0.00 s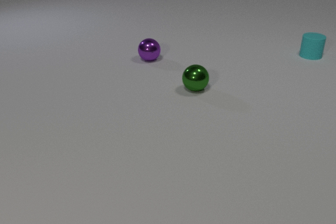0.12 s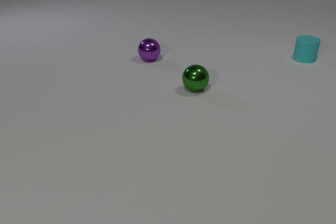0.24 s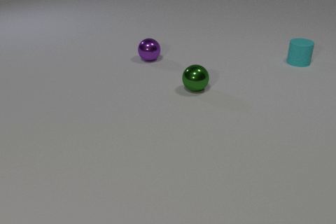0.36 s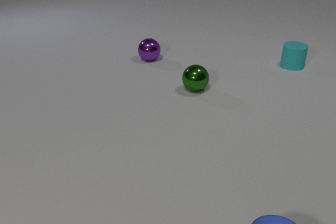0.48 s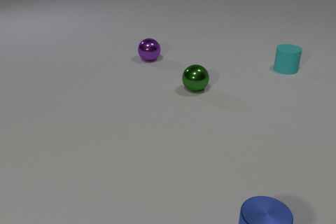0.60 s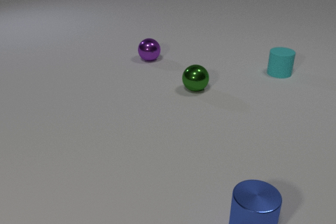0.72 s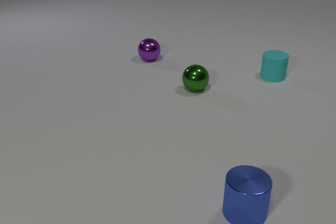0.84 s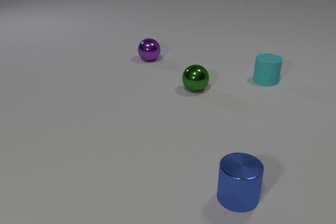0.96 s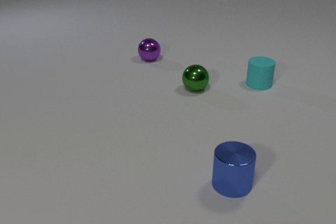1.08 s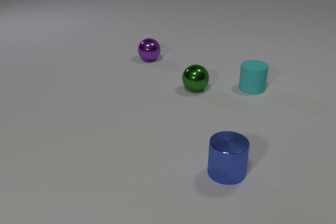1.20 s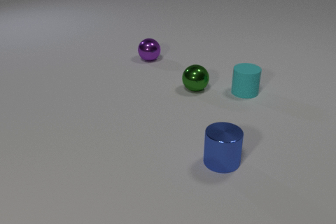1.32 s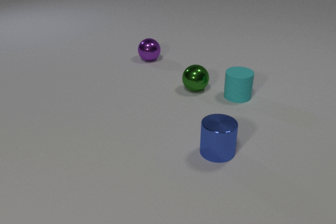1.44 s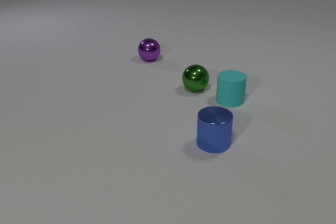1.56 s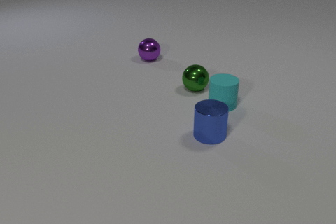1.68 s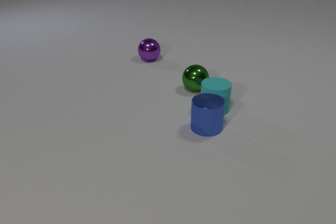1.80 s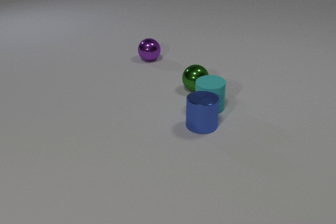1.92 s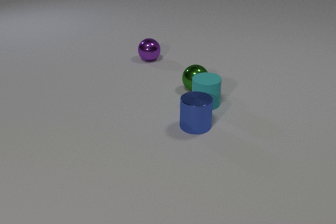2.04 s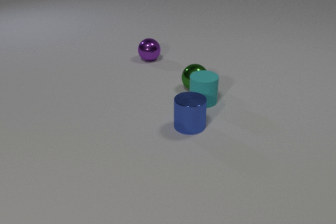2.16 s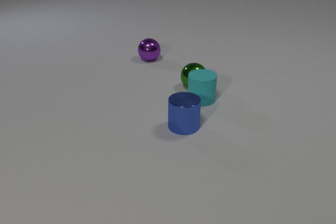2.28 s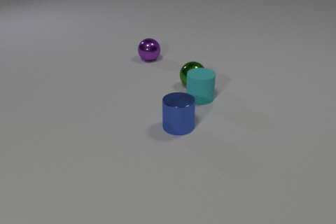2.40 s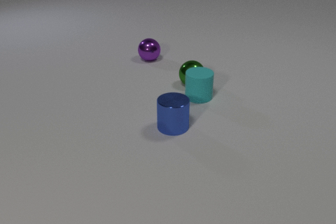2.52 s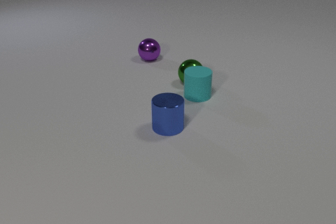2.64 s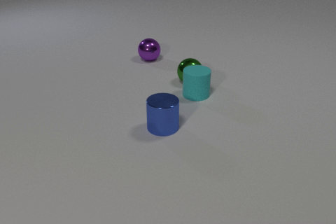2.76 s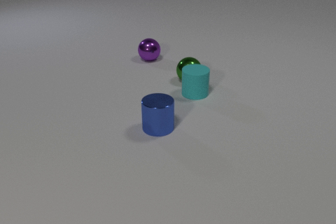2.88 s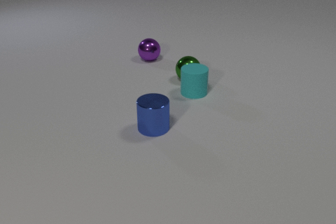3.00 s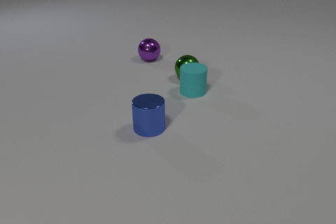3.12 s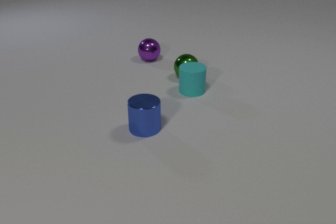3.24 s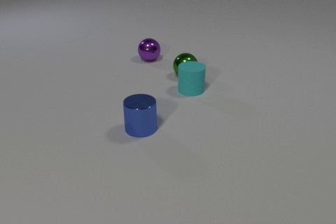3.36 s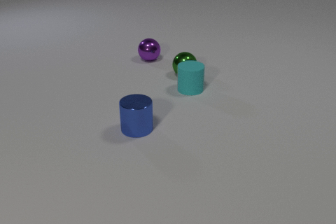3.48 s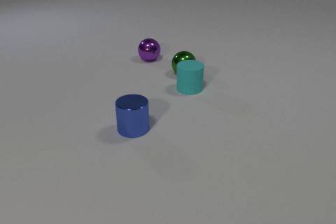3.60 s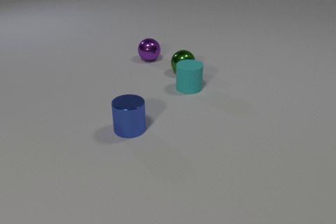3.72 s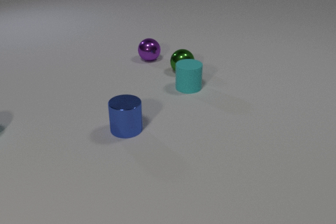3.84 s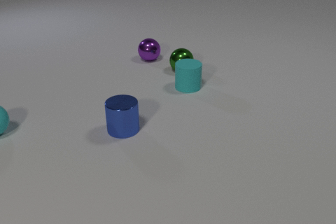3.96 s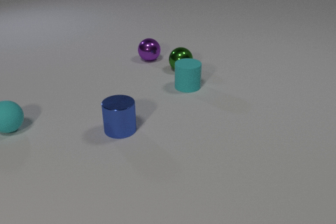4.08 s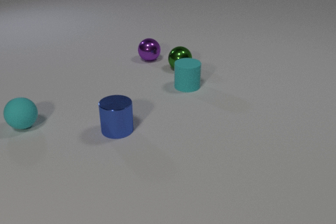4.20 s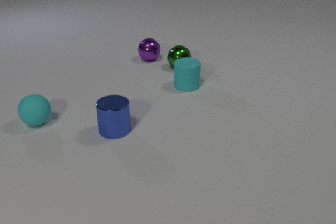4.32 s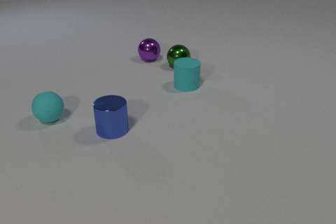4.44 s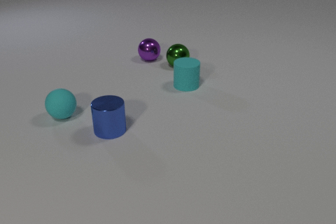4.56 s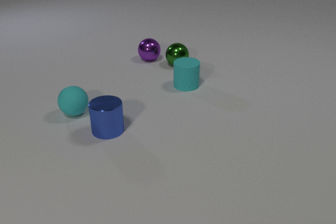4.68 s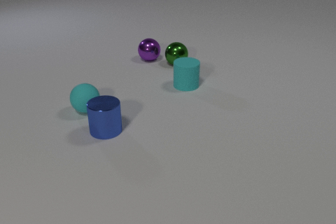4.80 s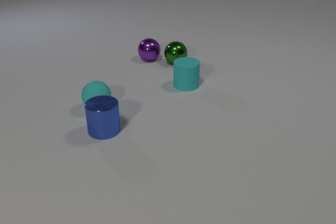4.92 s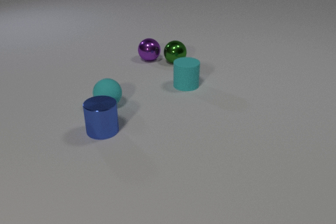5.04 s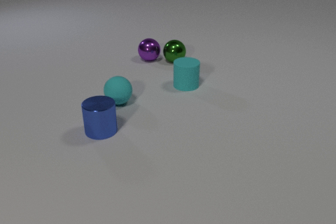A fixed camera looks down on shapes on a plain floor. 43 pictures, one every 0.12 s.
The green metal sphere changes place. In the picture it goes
away from the camera.
0.00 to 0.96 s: The cyan rubber cylinder slides toward the camera and to the left. The blue metal cylinder comes in at the bottom edge, slides away from the camera and to the left.
0.96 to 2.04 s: The cyan rubber cylinder slides to the left and toward the camera. The blue metal cylinder slides away from the camera and to the left. The cyan rubber cylinder and the blue metal cylinder collide. The cyan rubber cylinder and the green metal sphere collide.
2.04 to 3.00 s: The cyan rubber cylinder slides away from the camera and to the left. The blue metal cylinder slides to the left. The green metal sphere rolls away from the camera.
3.00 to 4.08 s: The cyan rubber cylinder slides away from the camera and to the left. The blue metal cylinder slides to the left. The green metal sphere rolls away from the camera. The cyan rubber sphere comes in at the left edge, rolls to the right.
4.08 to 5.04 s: The blue metal cylinder slides to the left. The green metal sphere rolls away from the camera. The cyan rubber sphere rolls to the right.
Are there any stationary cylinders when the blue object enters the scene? no.
How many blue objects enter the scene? 1.
What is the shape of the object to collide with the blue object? cylinder.
